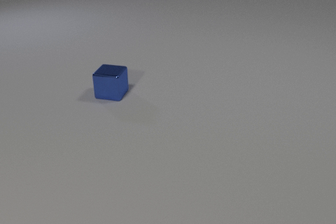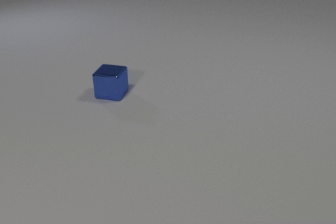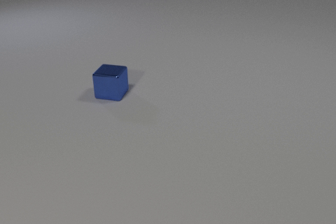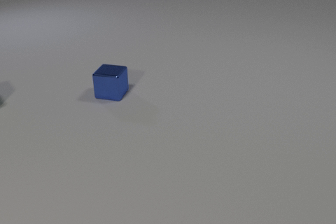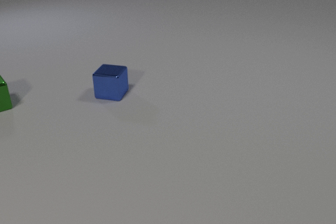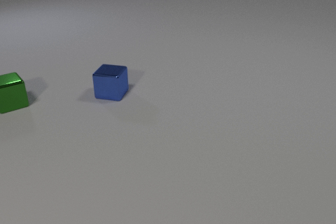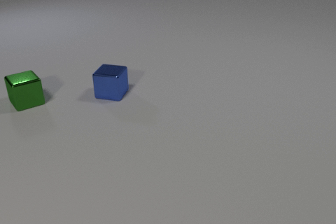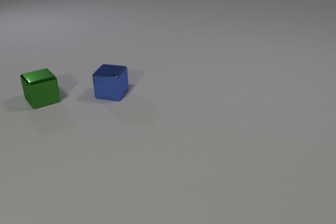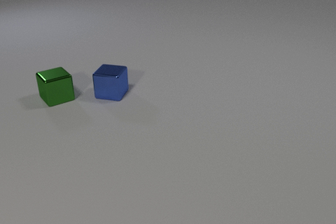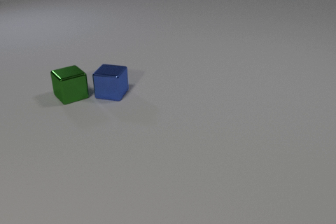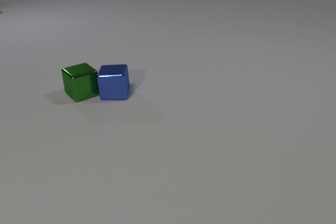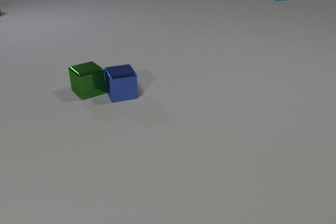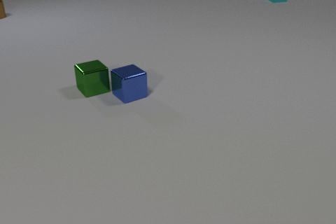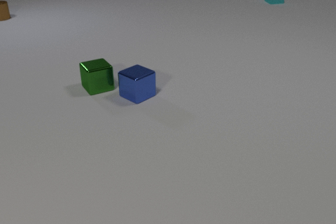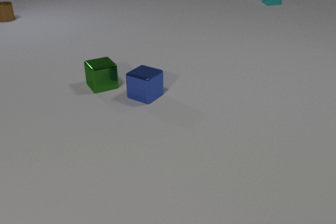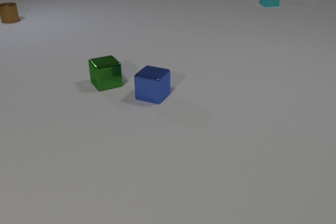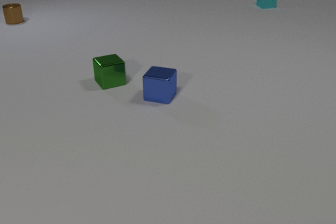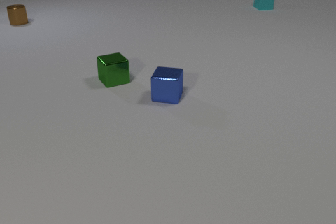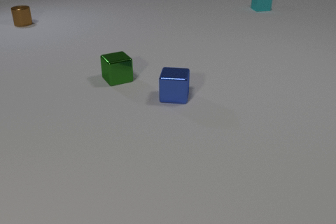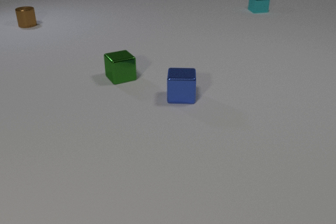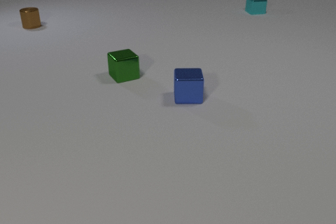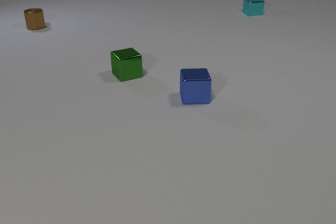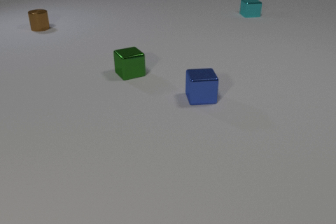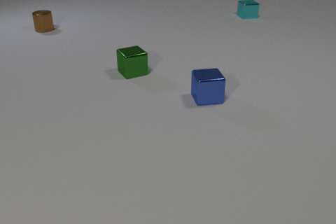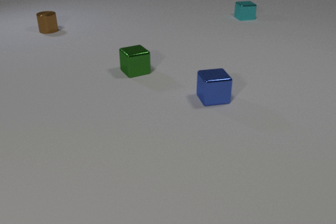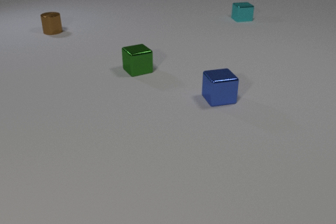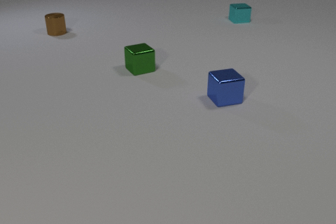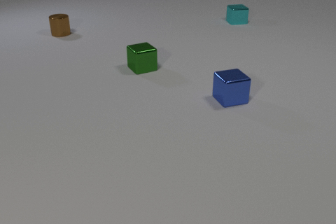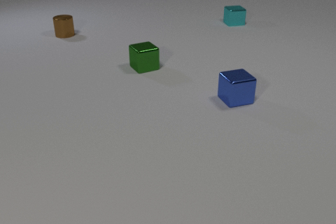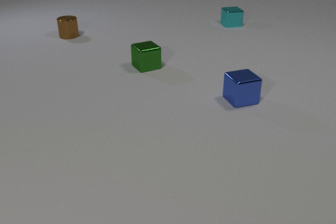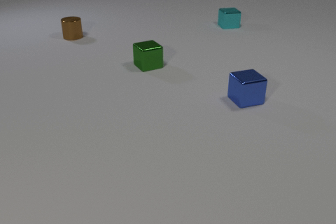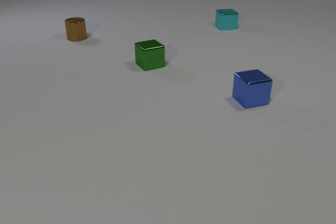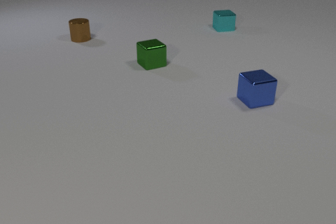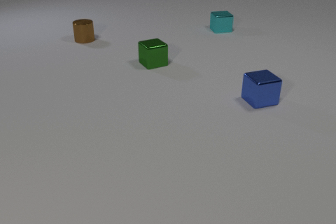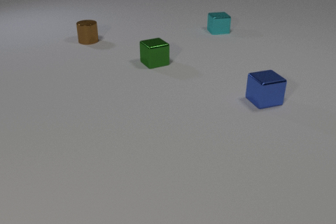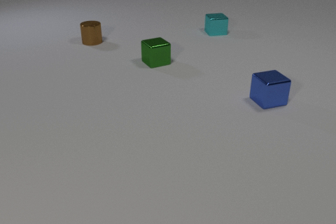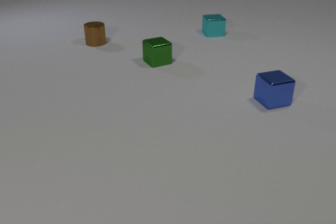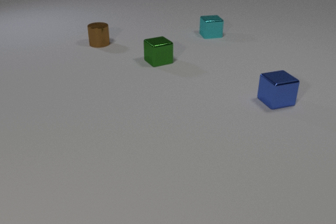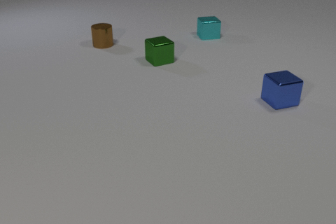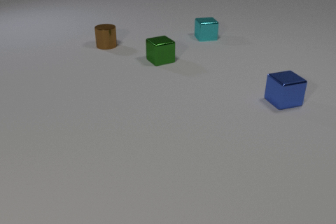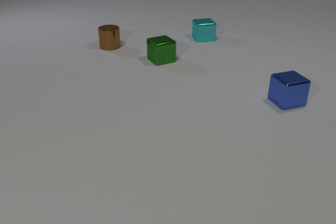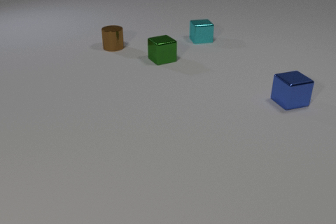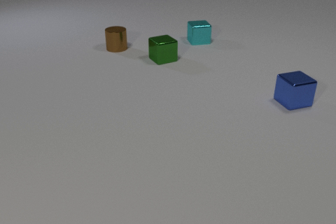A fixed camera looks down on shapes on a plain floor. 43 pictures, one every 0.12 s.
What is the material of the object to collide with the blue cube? metal.
What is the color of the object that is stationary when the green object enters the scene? blue.
How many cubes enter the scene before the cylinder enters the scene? 2.
0.00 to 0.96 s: The green metal cube comes in at the left edge, slides to the right.
0.96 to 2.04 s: The green metal cube slides to the right and away from the camera. The blue metal cube slides to the right, spins counterclockwise seen from above by about 90 degrees, its near face sliding to the right. The cyan metal cube slides toward the camera. The brown metal cylinder comes in at the left edge, slides toward the camera and to the right. The green metal cube and the blue metal cube collide.
2.04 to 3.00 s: The green metal cube slides to the right and away from the camera. The blue metal cube slides to the right, spins so that its near face slides to the right, counterclockwise seen from above. The cyan metal cube slides toward the camera and to the left. The brown metal cylinder slides toward the camera and to the right.
3.00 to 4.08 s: The green metal cube slides away from the camera and to the right. The blue metal cube slides to the right. The cyan metal cube slides toward the camera and to the left. The brown metal cylinder slides toward the camera and to the right.
4.08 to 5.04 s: The green metal cube slides away from the camera and to the right. The blue metal cube slides to the right. The cyan metal cube slides toward the camera and to the left. The brown metal cylinder slides to the right and toward the camera.
